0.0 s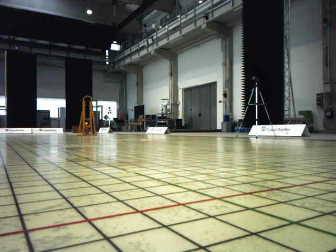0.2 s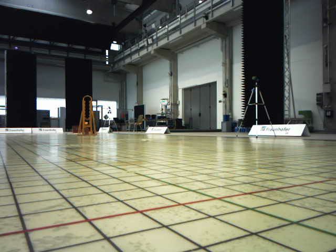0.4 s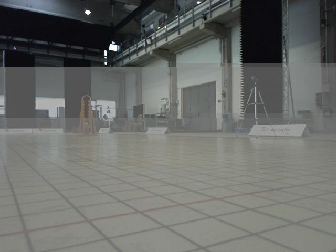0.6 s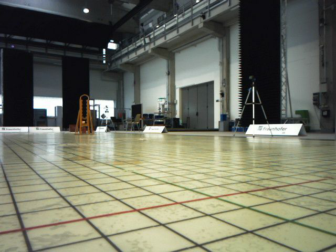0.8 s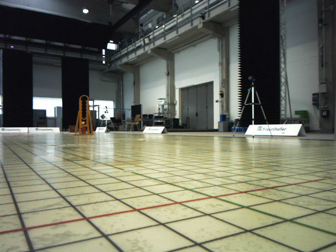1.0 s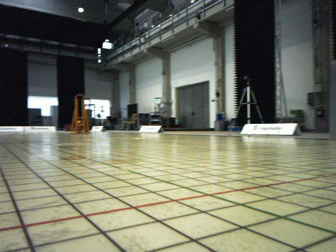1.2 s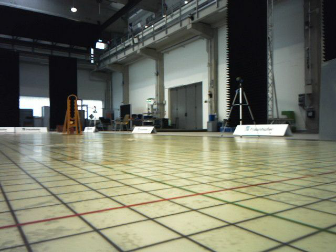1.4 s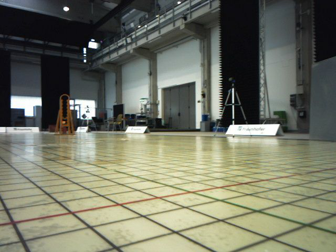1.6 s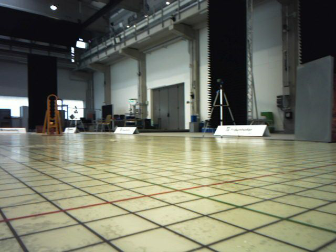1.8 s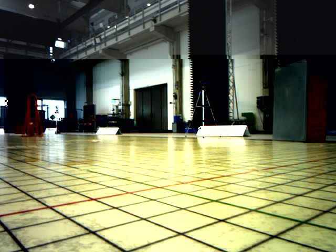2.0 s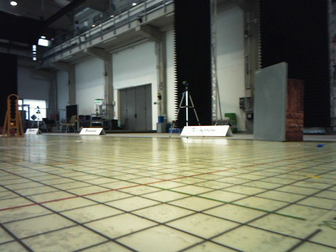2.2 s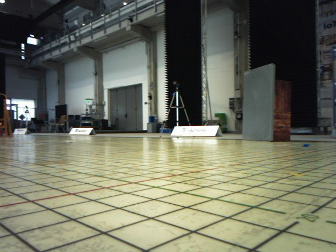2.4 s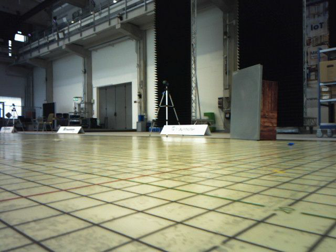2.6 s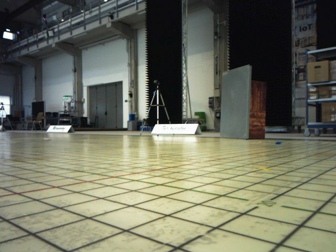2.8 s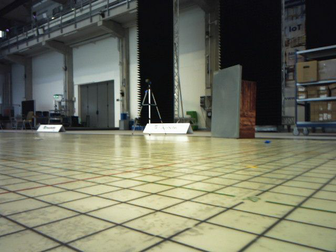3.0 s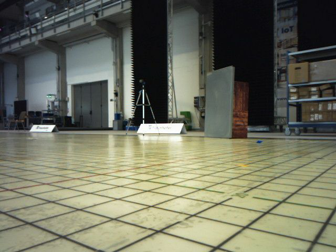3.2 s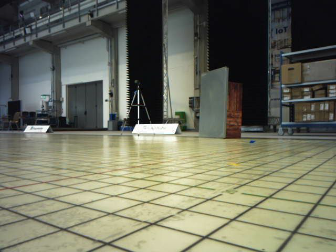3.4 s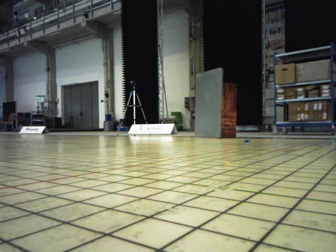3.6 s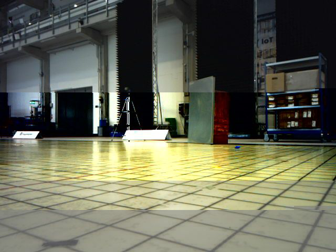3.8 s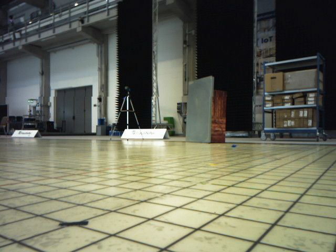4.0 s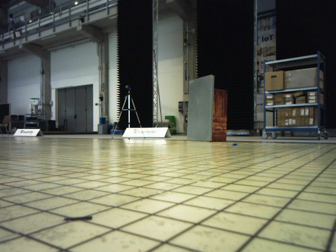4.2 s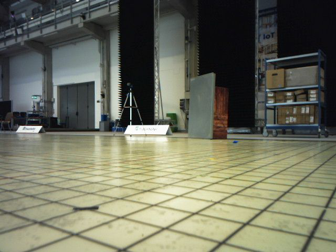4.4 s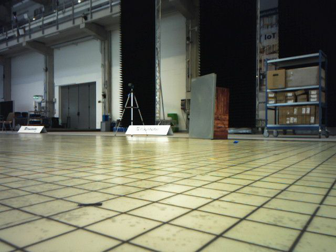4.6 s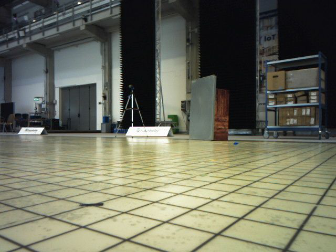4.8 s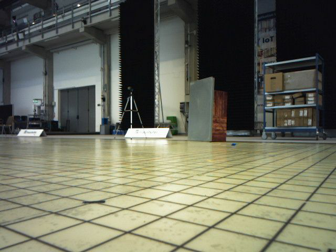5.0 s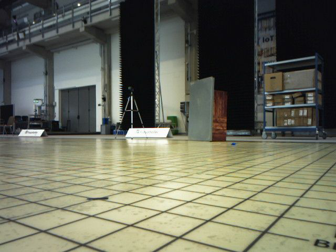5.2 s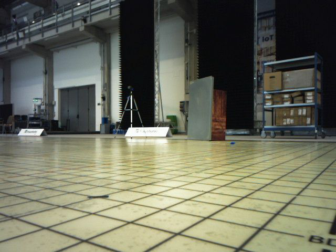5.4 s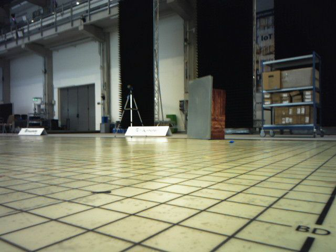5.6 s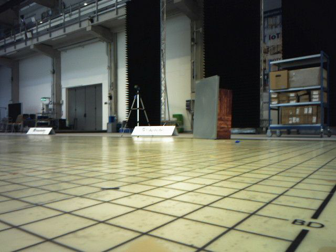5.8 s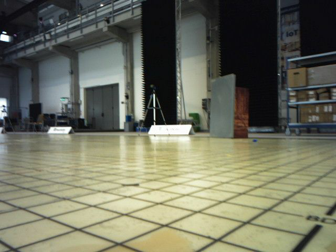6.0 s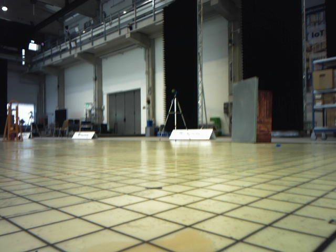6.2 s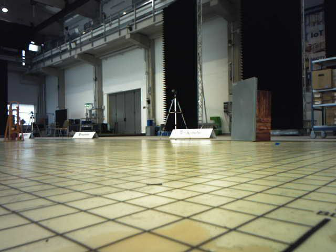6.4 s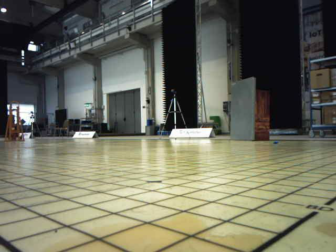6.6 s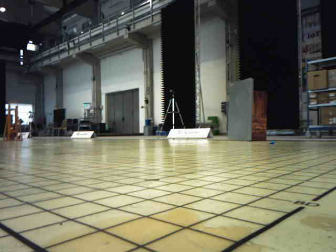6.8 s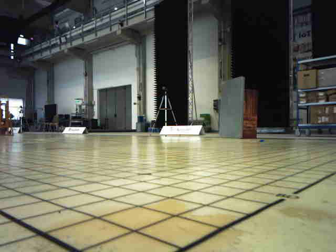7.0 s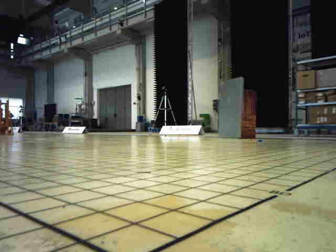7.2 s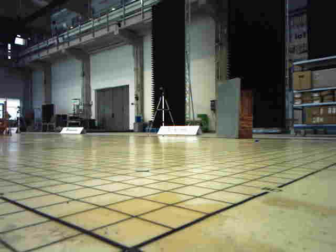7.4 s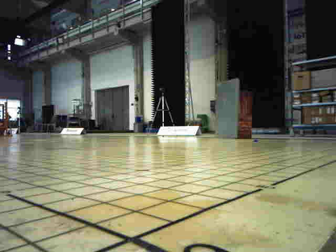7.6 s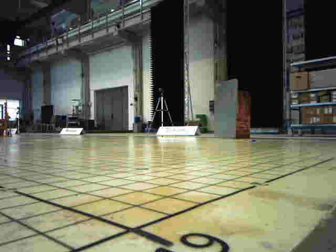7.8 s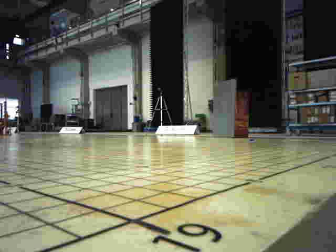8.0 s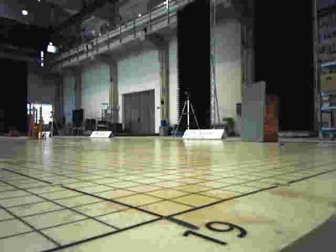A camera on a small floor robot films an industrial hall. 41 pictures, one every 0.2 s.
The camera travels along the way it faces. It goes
backward.
0.0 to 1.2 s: The camera shifts only a little, or ends up much as it began.
1.2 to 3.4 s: The scene slides to the left, as the camera pans about 20 degrees to its right. It travels backward, about 0.4 m, so what stands in front gets smaller.
3.4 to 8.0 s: The scene slides to the right, as the camera pans about 10 degrees to its left. It travels backward, about 0.9 m, so what stands in front gets smaller.
The film runs backward here.
